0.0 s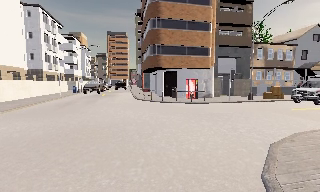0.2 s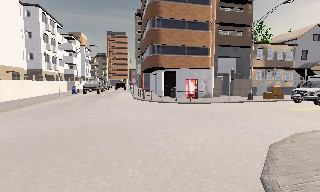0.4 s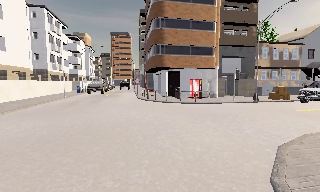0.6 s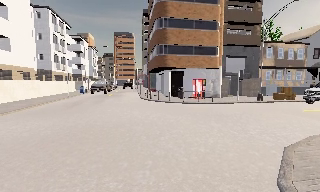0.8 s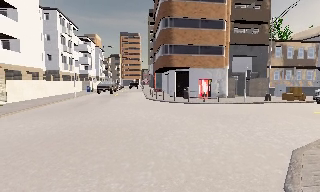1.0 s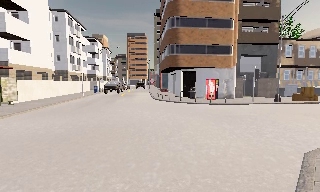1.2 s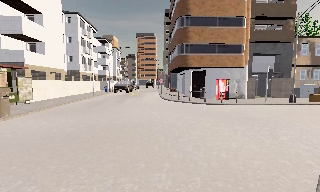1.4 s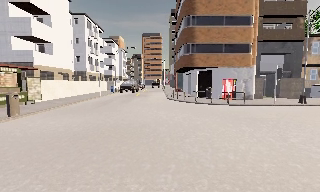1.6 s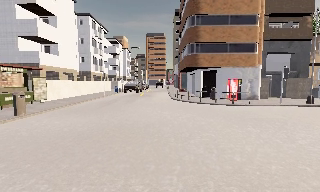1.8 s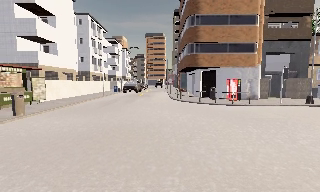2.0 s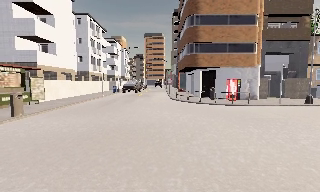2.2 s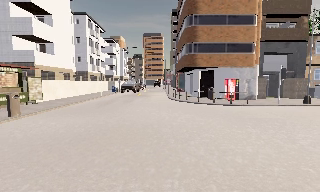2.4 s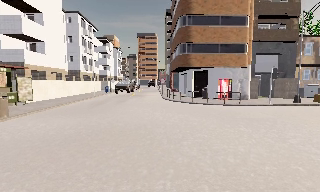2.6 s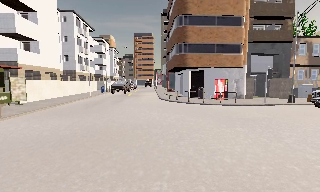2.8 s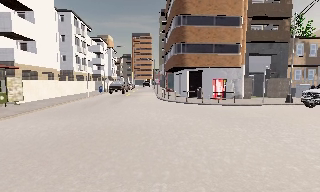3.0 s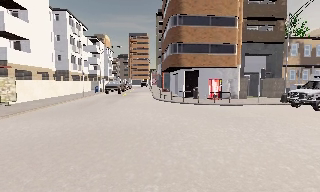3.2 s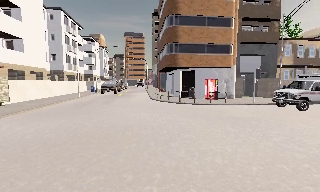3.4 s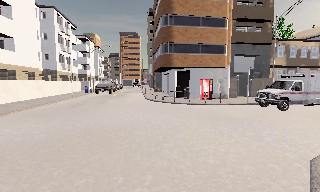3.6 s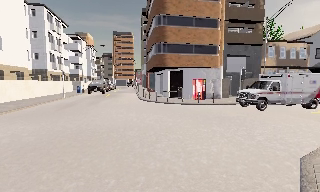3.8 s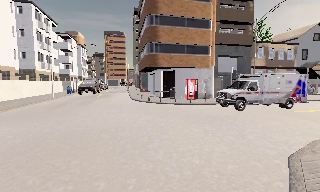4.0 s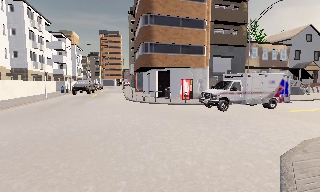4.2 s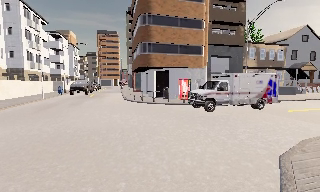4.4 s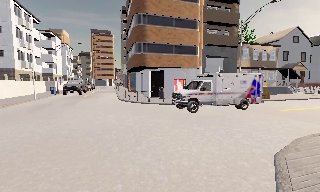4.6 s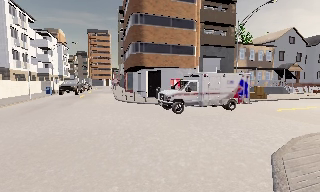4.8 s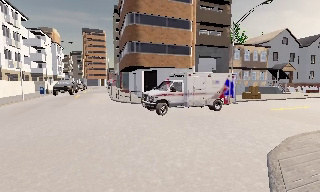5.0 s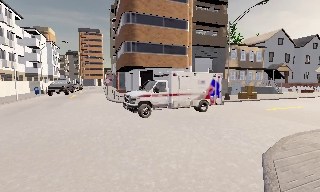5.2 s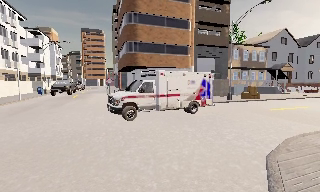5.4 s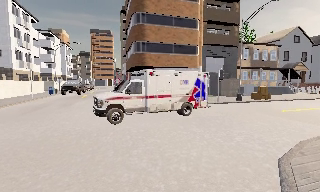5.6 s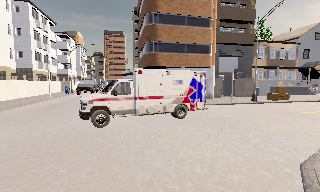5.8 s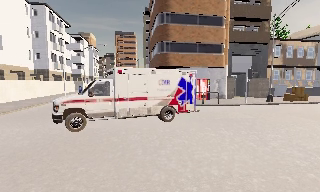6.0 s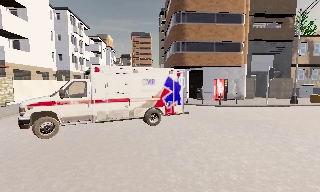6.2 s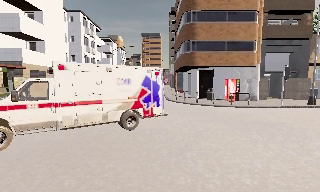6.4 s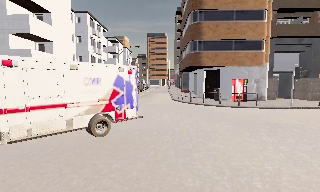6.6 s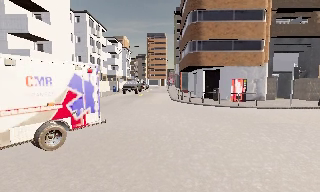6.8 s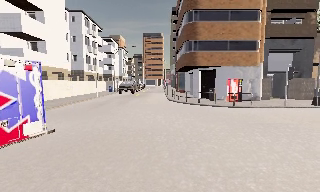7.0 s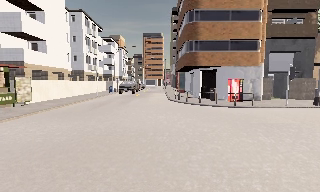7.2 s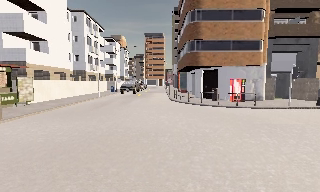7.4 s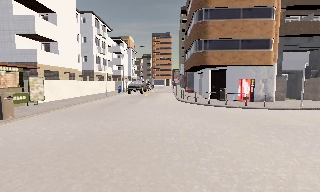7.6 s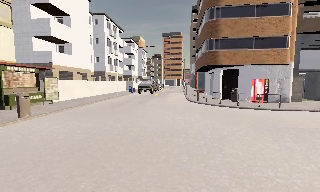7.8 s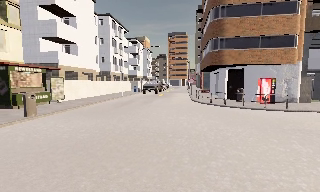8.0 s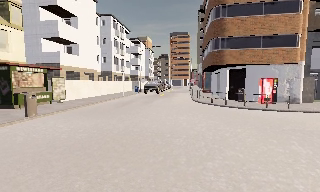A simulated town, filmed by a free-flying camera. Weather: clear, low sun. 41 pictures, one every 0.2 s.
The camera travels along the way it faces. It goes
forward.
0.0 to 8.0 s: The camera pans to its left, which is counterclockwise from overhead, by about 20 degrees. It travels forward, about 1.5 m, so what stands in front looms larger.
The film runs forward here.
